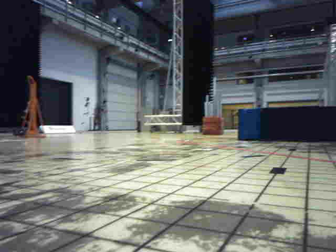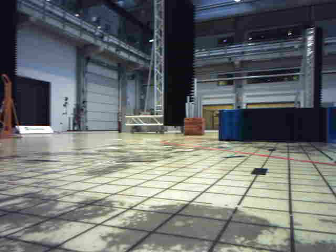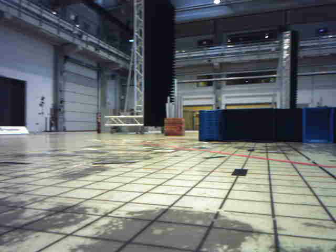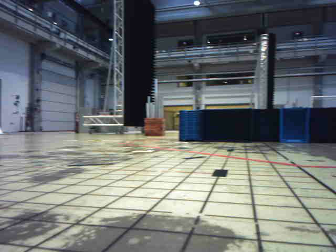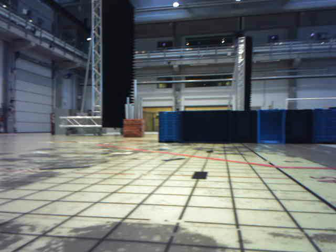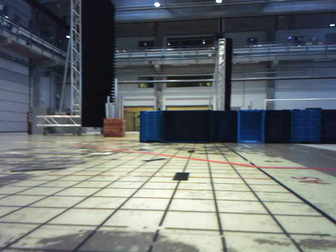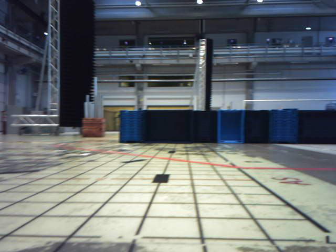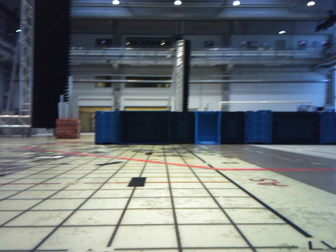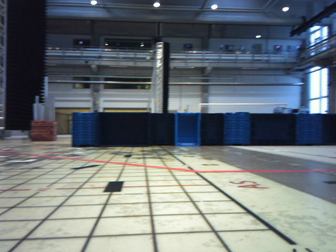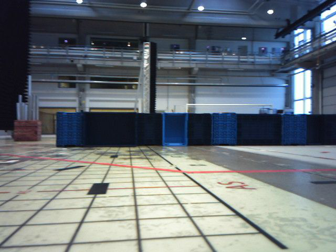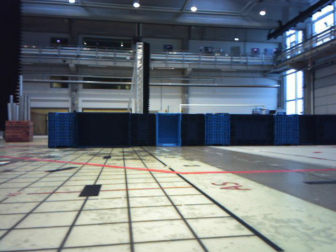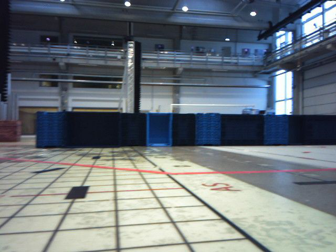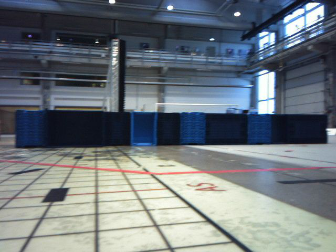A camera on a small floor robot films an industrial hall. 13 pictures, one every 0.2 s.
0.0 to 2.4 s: The camera swings to its right by about 50 degrees, and the scene slides to the left. It travels forward, about 0.4 m.
The film runs forward here.
